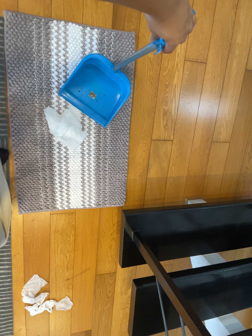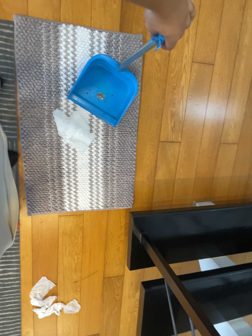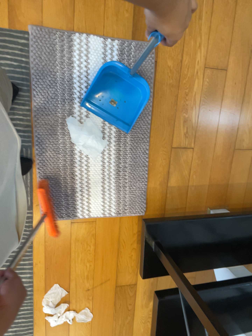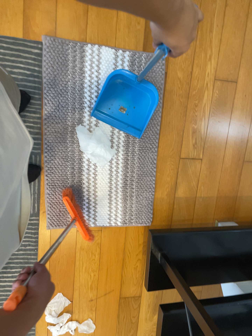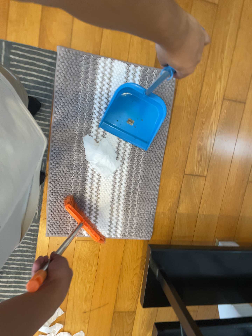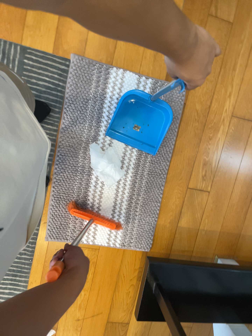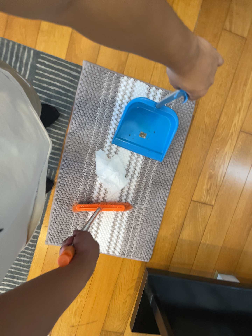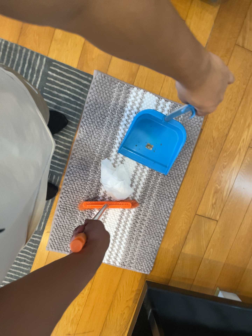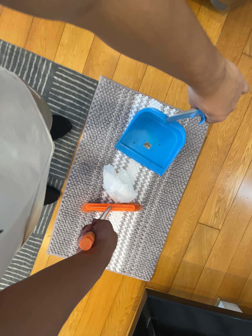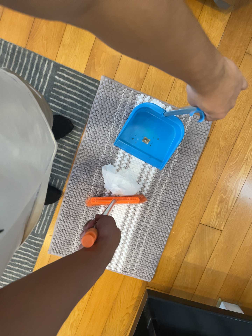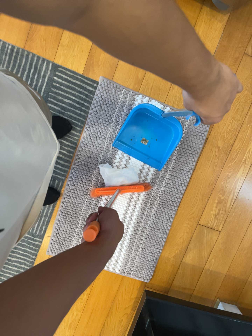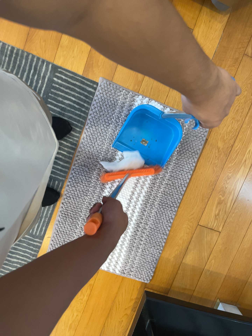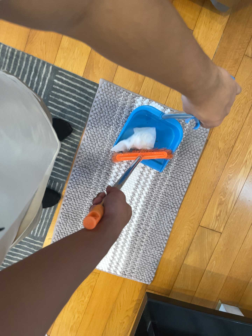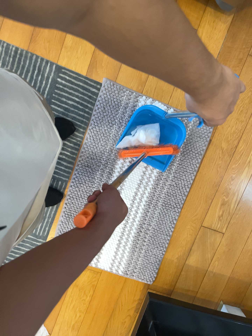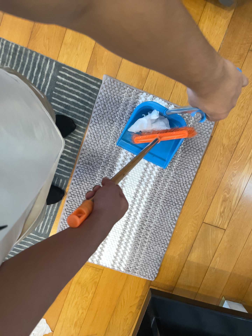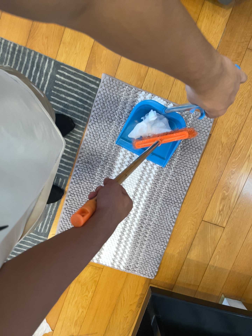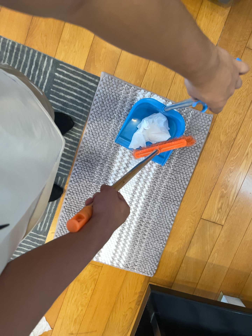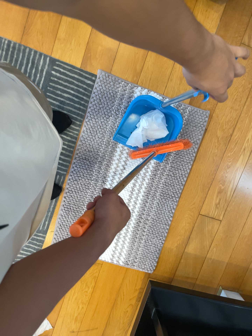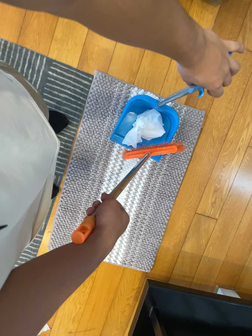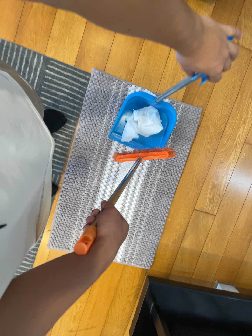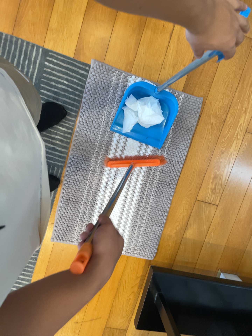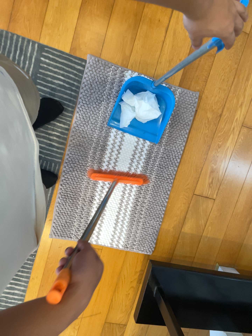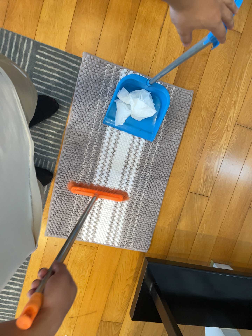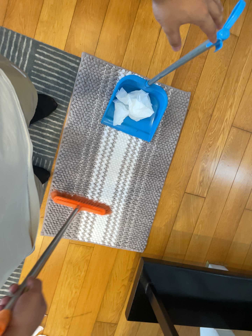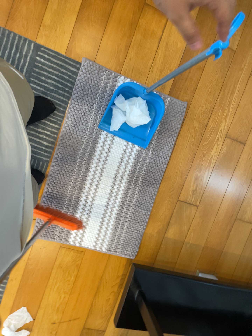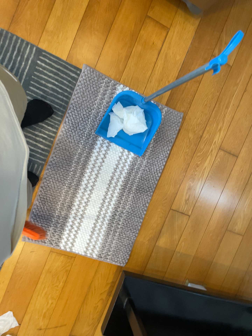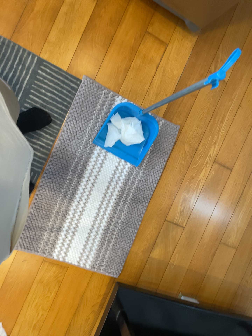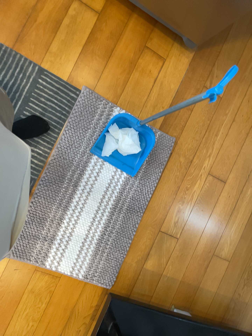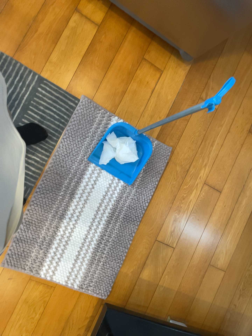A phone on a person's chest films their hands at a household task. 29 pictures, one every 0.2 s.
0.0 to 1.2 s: The camera's aim tips toward the top of its view by about 10 degrees, and the scene shifts downward. It rolls about its line of sight by about 15 degrees, and the scene rotates clockwise.
1.2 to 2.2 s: The camera travels toward the top of its view, about 7 cm, so close, fixed things drift downward.
2.2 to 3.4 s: The camera shifts only a little, or ends up much as it began.
3.4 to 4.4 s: The camera travels toward the bottom of its view, about 9 cm, so close, fixed things drift upward.
4.4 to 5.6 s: The camera travels to its left and backward, about 9 cm. Its aim tips toward the top of its view by about 10 degrees, and the scene shifts downward. It rolls about its line of sight by about 10 degrees, and the scene rotates clockwise.
The film runs forward here.
